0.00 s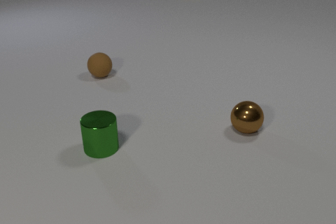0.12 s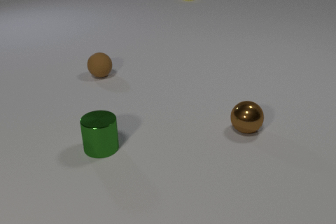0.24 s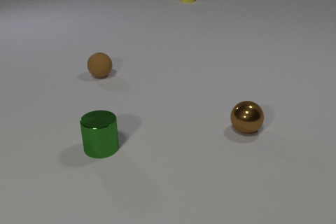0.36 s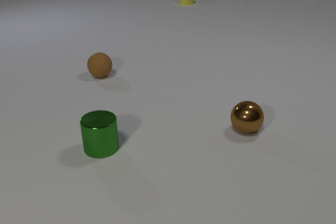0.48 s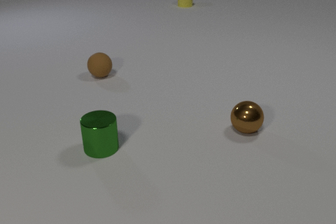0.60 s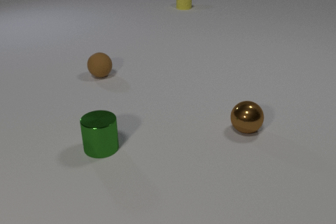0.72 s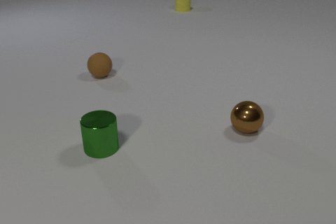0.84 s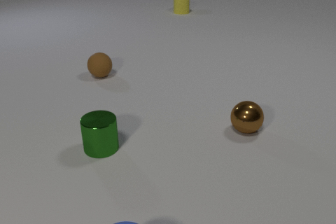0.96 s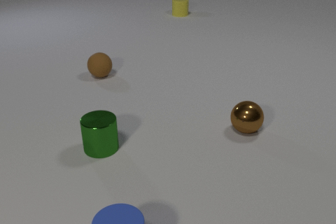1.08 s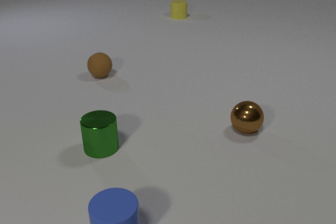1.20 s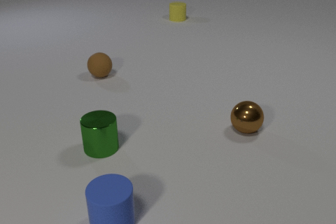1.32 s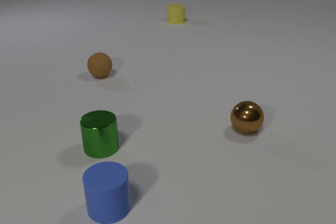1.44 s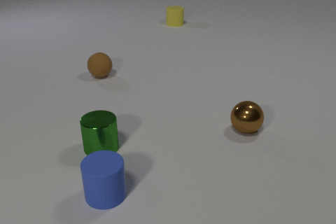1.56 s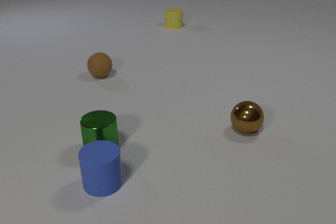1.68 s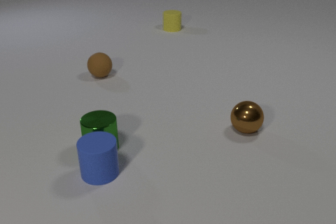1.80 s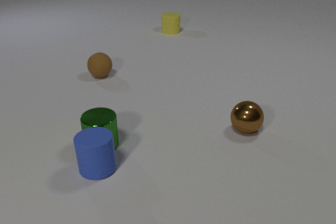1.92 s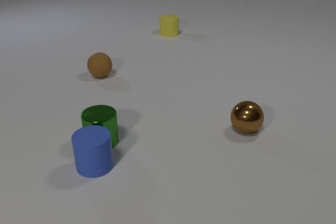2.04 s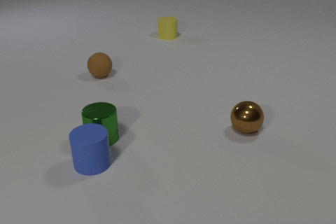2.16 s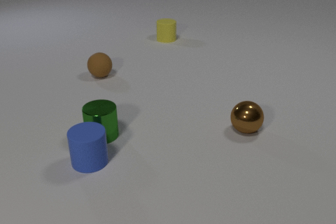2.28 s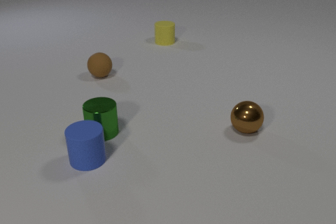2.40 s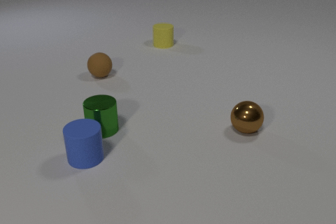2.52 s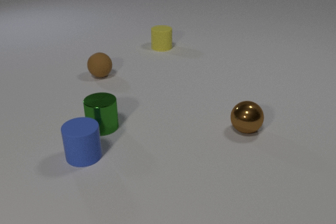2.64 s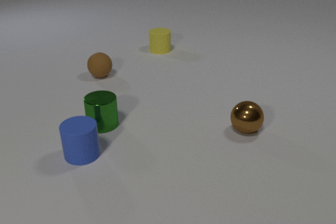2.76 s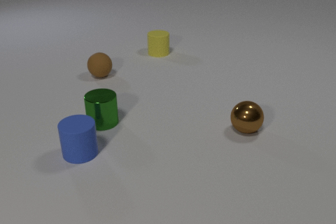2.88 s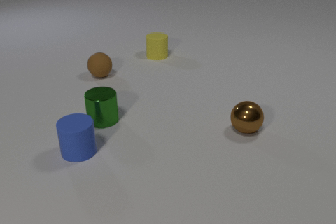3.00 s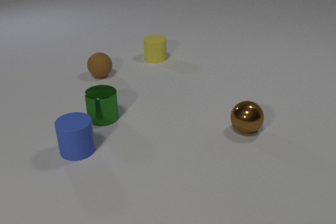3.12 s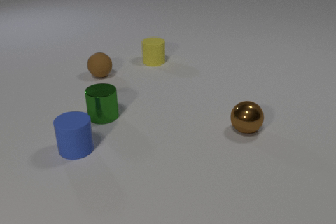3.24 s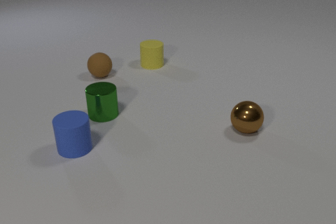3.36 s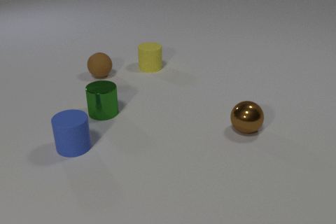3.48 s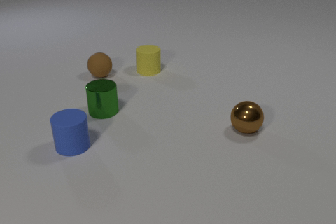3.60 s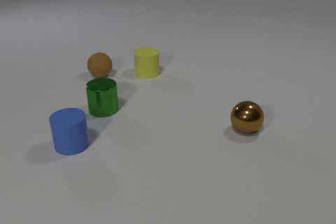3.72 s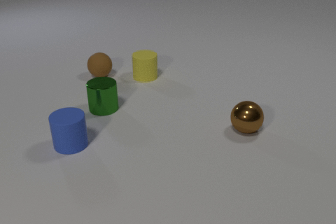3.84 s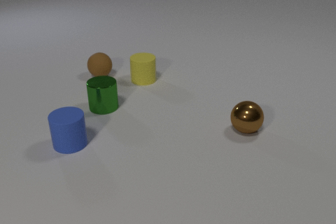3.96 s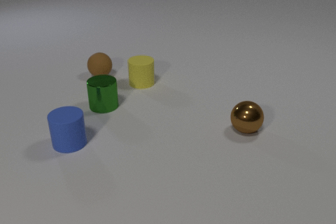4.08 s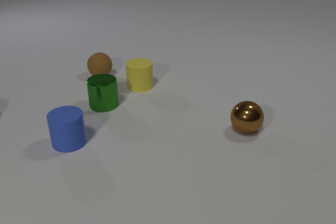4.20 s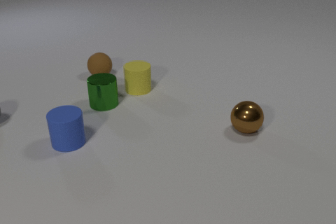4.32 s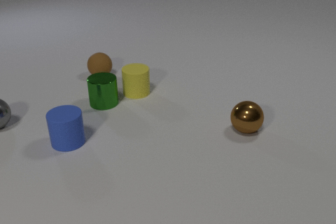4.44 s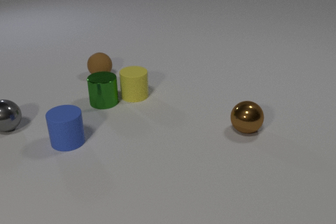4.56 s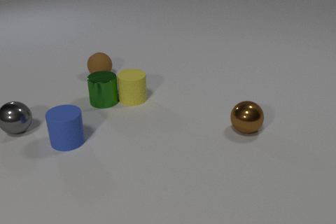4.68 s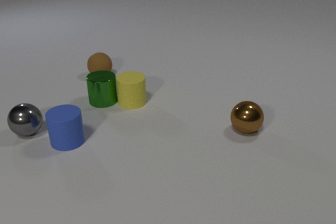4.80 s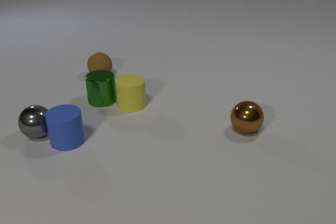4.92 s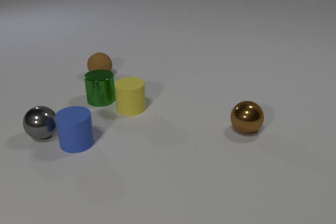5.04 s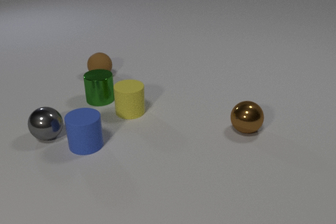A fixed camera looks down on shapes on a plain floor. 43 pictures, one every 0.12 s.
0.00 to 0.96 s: The blue rubber cylinder comes in at the bottom edge, slides away from the camera. The yellow rubber cylinder slides toward the camera.
0.96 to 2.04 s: The blue rubber cylinder slides away from the camera. The green metal cylinder slides away from the camera. The yellow rubber cylinder slides toward the camera. The blue rubber cylinder and the green metal cylinder collide.
2.04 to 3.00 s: The blue rubber cylinder slides away from the camera and to the left. The green metal cylinder slides away from the camera. The yellow rubber cylinder slides toward the camera.
3.00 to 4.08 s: The blue rubber cylinder slides away from the camera and to the left. The green metal cylinder slides away from the camera. The yellow rubber cylinder slides toward the camera.
4.08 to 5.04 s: The blue rubber cylinder slides to the right and toward the camera. The green metal cylinder slides away from the camera. The gray metal sphere comes in at the left edge, rolls to the right and toward the camera. The yellow rubber cylinder slides toward the camera. The green metal cylinder and the yellow rubber cylinder collide. The blue rubber cylinder and the gray metal sphere collide.
What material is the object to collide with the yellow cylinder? metal.
How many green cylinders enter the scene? 0.
What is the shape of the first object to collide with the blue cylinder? cylinder.
